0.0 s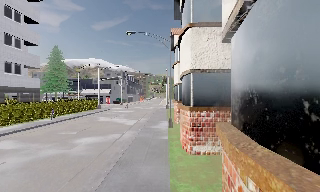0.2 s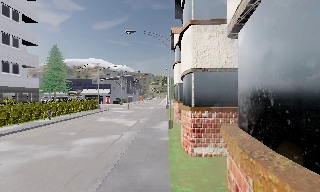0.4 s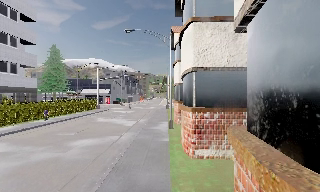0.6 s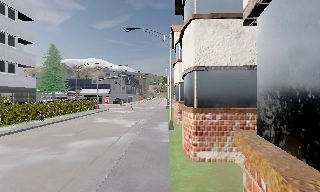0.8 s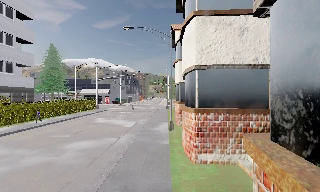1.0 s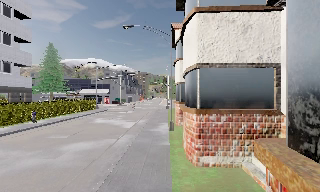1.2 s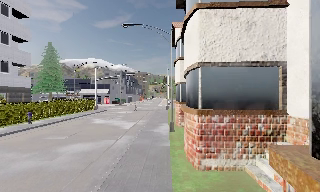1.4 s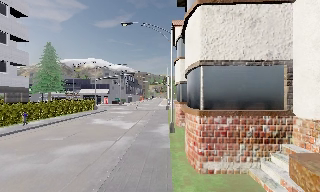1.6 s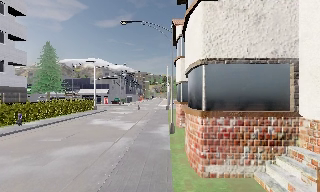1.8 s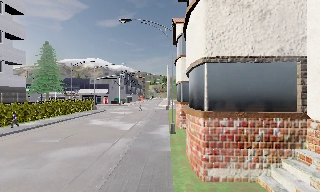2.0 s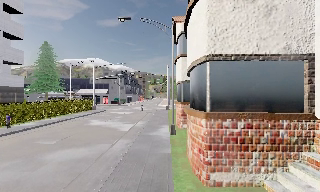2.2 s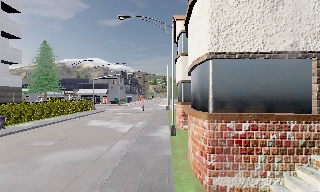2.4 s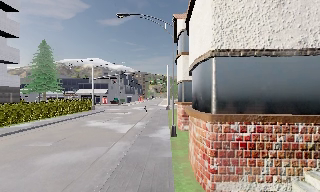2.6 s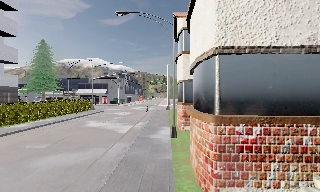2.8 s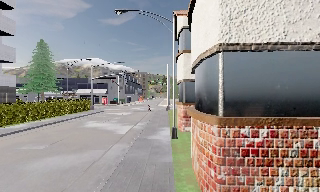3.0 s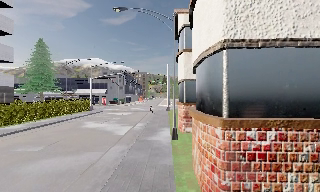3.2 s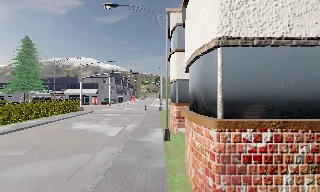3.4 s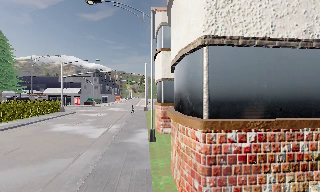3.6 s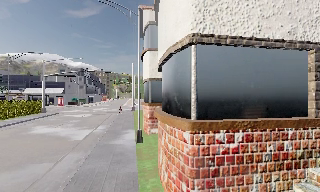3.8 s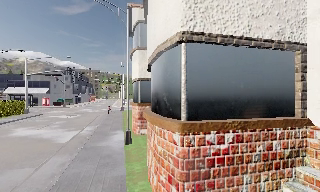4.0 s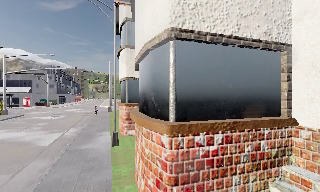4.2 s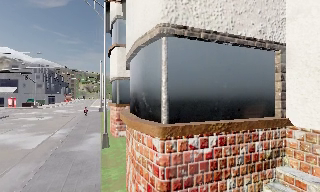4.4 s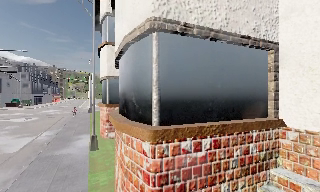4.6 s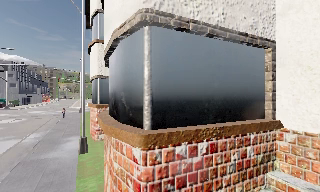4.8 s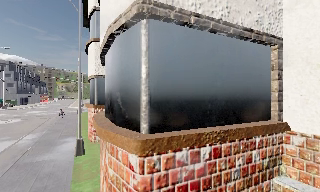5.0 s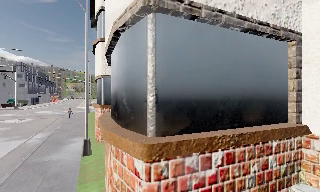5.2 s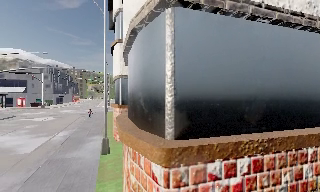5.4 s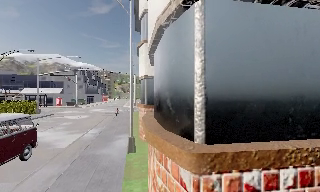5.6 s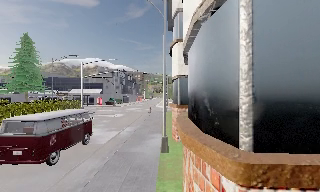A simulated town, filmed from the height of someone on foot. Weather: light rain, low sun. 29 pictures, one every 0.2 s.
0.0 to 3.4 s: The camera travels forward, about 4 m, so what stands in front looms larger.
3.4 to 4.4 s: The camera pans to its right, which is clockwise from overhead, by about 20 degrees. It travels forward, about 1 m, so what stands in front looms larger.
4.4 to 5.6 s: The camera swings to its left by about 25 degrees, and the scene slides to the right. It travels forward, about 1 m, so what stands in front looms larger.
The film runs forward here.
